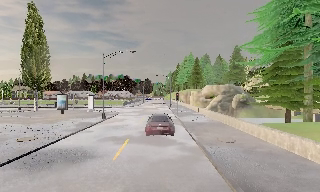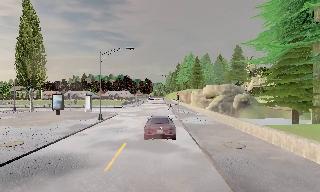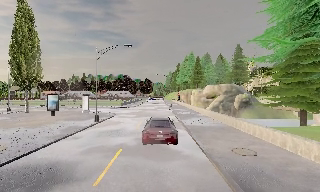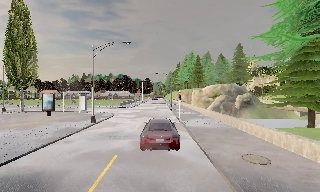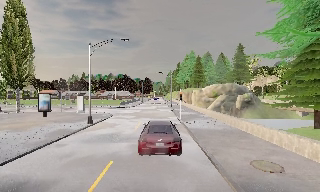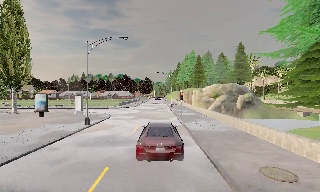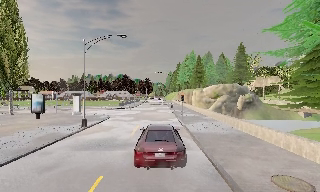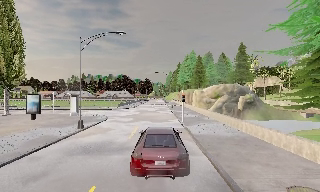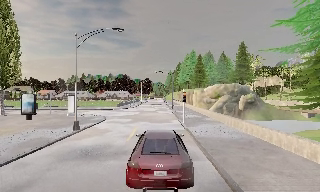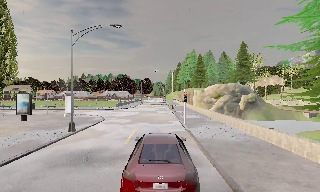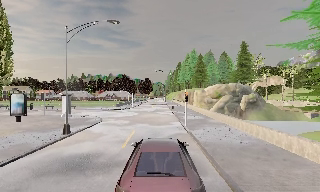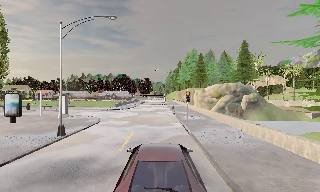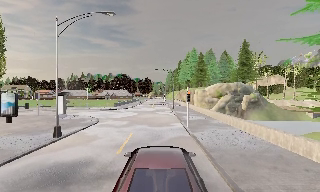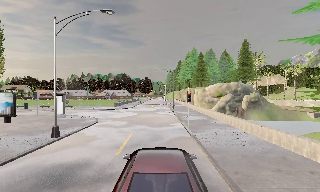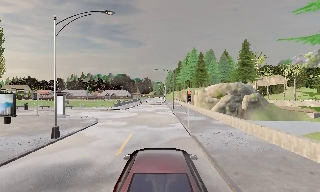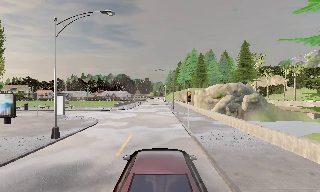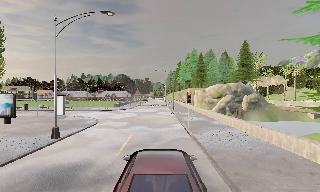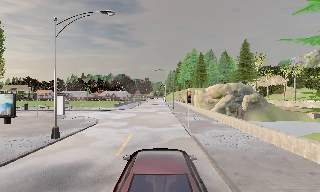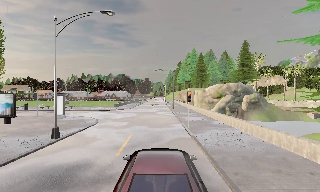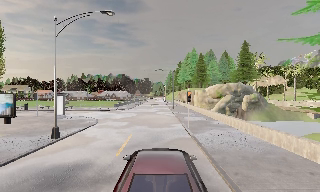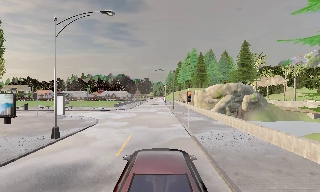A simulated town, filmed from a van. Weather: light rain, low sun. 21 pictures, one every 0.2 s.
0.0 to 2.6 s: The camera travels forward, about 8 m, so what stands in front looms larger. It loses speed.
2.6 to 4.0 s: The camera keeps its place and its aim.
The film runs forward here.
